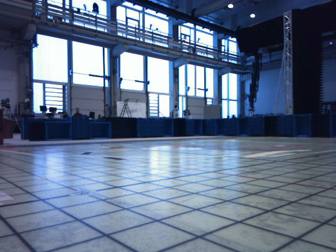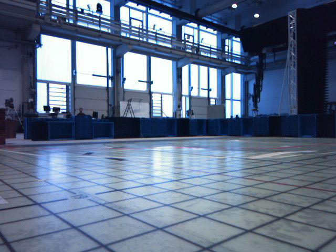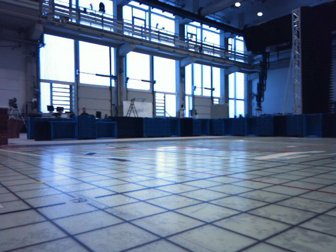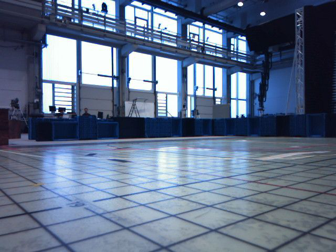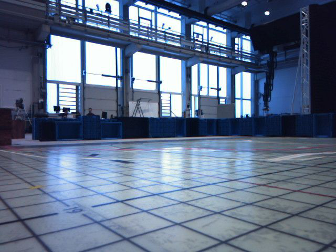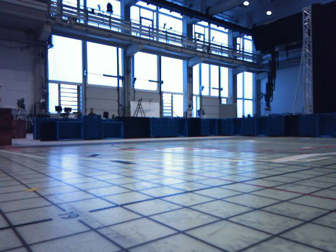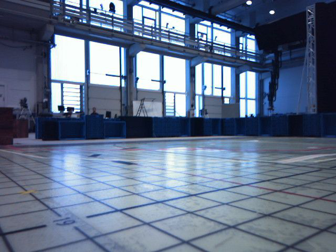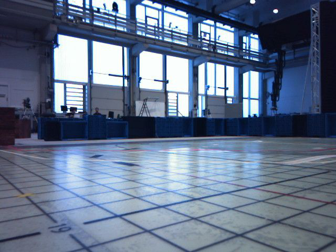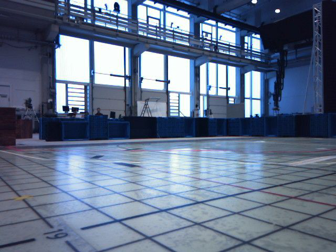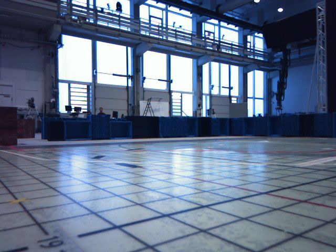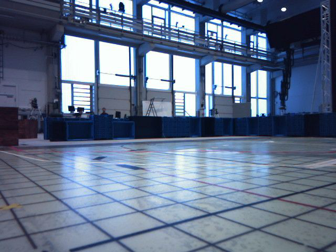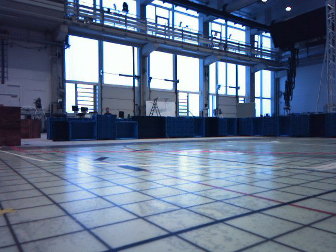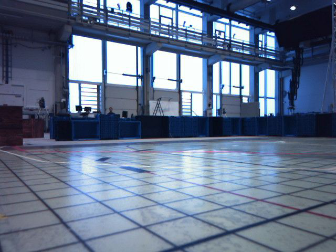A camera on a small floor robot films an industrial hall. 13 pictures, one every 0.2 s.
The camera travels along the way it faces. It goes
forward.
0.0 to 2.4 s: The camera travels forward, about 0.5 m, so what stands in front looms larger.
The film runs forward here.
